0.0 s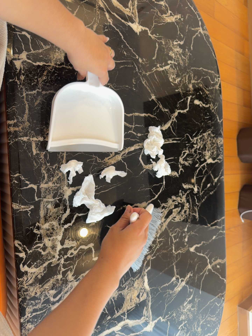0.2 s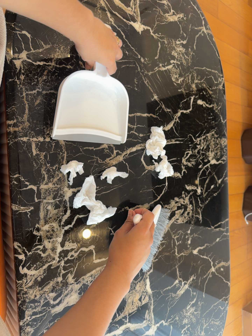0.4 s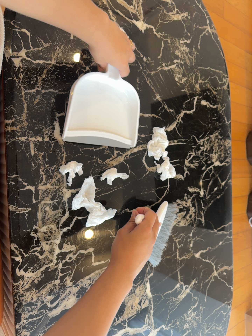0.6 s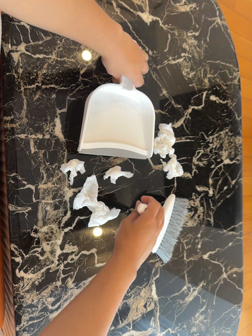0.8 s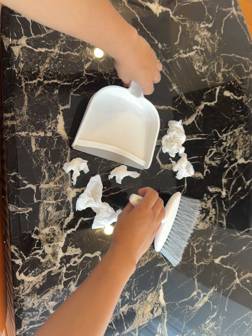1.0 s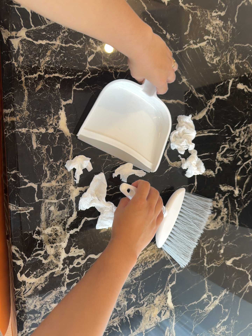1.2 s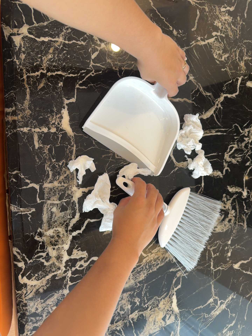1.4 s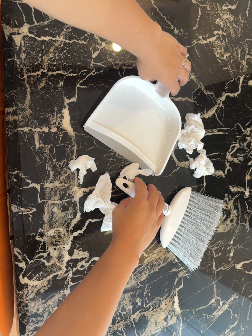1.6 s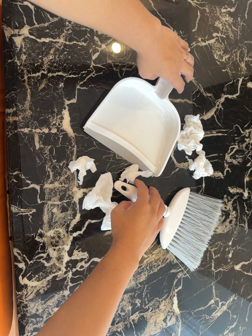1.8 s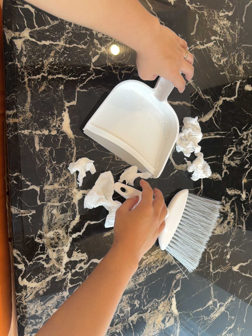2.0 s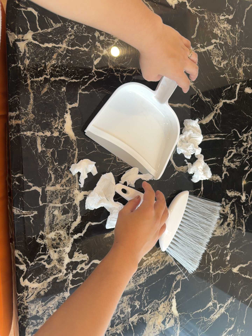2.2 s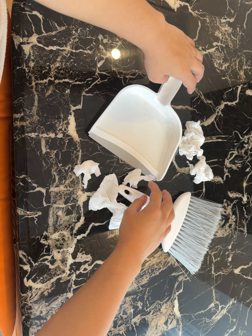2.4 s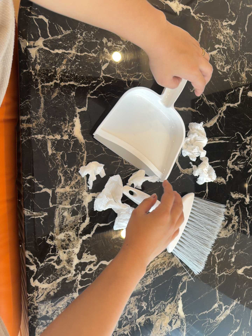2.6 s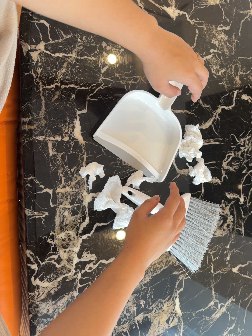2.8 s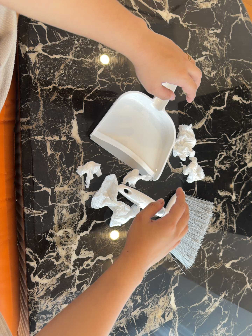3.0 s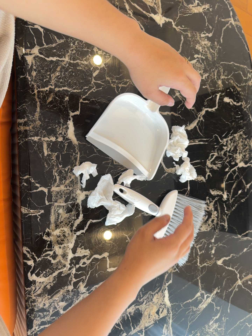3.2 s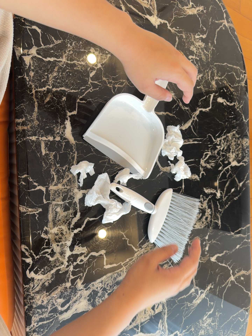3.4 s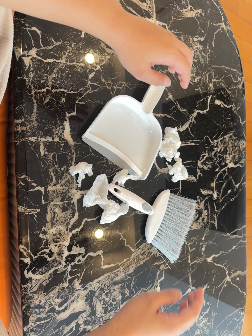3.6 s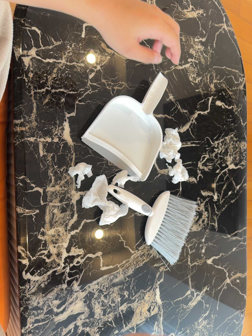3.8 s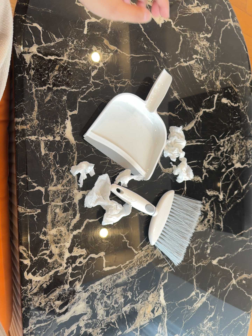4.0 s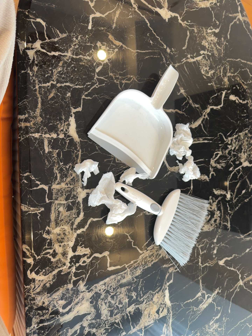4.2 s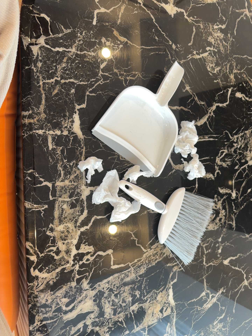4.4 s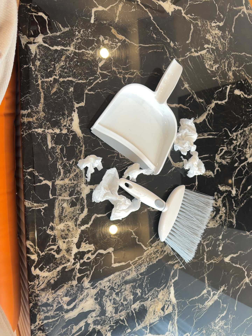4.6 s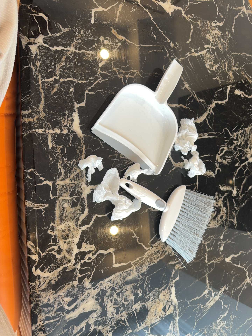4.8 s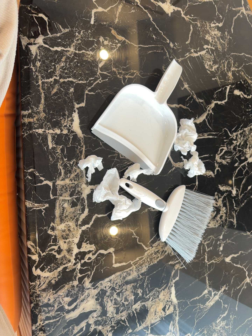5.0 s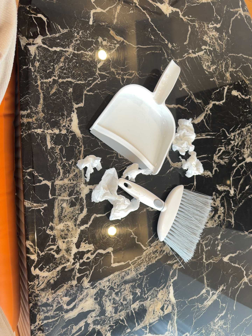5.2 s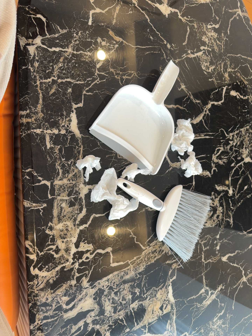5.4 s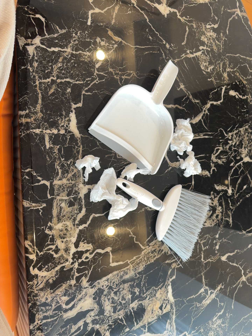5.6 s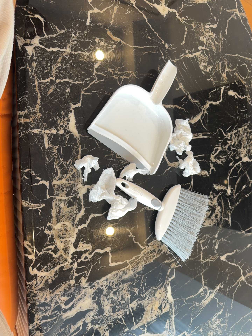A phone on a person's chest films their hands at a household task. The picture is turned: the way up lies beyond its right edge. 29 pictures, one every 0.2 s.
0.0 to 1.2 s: The camera pans to its left by about 10 degrees. It travels forward and to its right, about 10 cm, so what stands in front looms larger.
1.2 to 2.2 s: The camera keeps its place and its aim.
2.2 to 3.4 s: The camera travels backward, about 6 cm, so what stands in front gets smaller.
3.4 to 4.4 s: The camera shifts only a little, or ends up much as it began.
4.4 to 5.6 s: The camera keeps its place and its aim.
The film runs backward here.
